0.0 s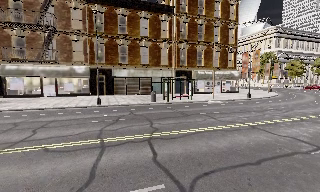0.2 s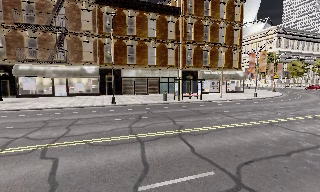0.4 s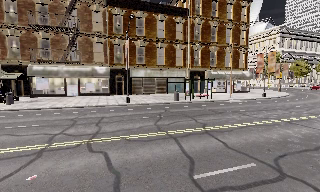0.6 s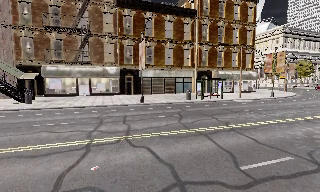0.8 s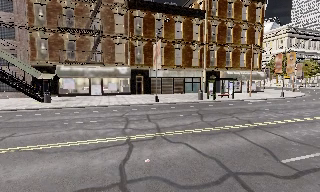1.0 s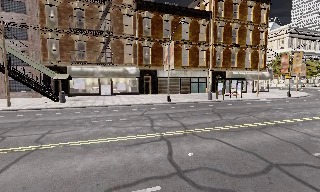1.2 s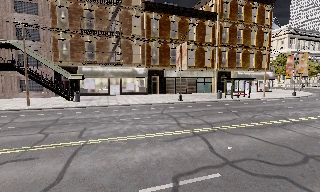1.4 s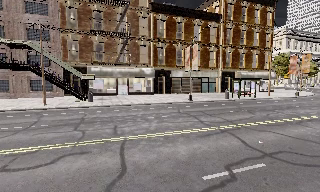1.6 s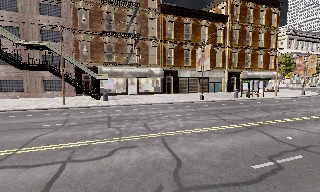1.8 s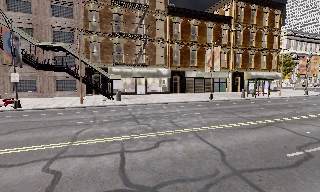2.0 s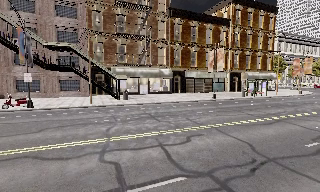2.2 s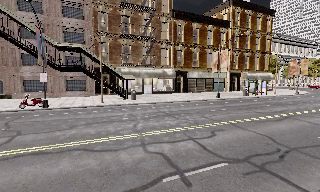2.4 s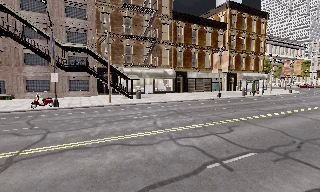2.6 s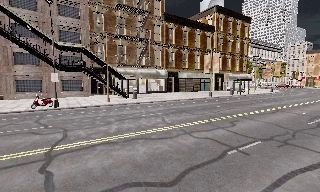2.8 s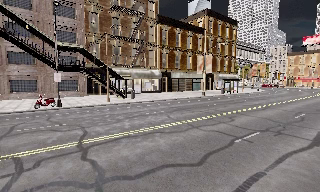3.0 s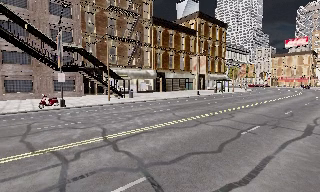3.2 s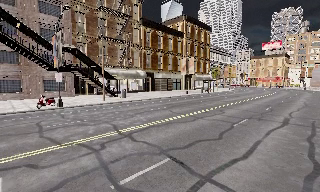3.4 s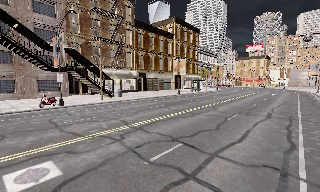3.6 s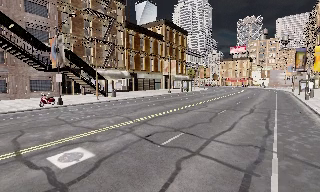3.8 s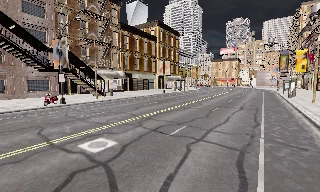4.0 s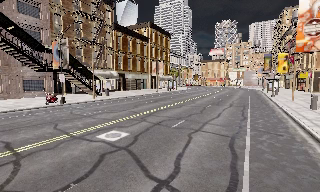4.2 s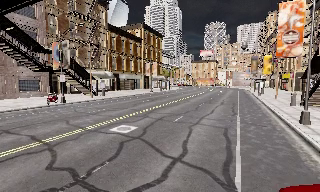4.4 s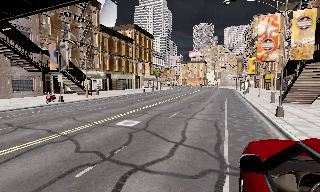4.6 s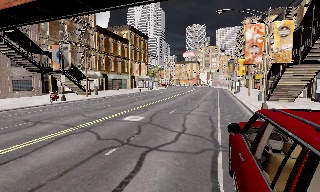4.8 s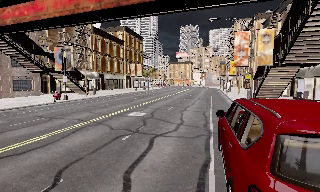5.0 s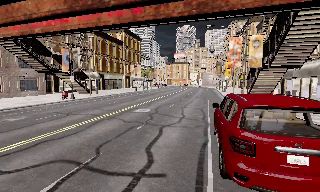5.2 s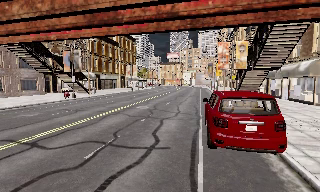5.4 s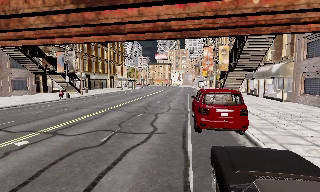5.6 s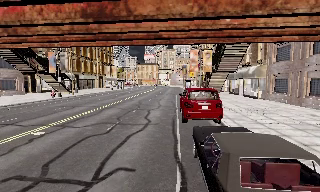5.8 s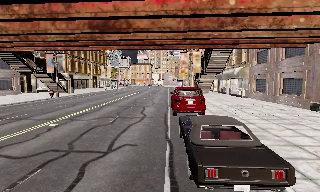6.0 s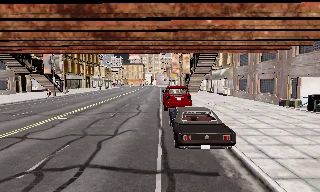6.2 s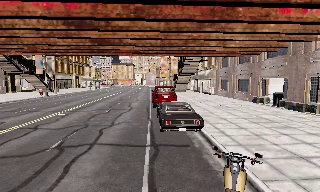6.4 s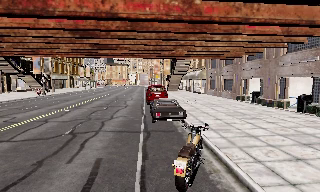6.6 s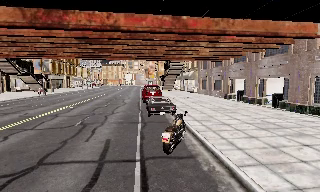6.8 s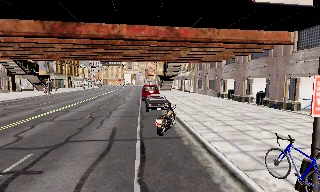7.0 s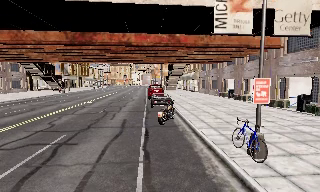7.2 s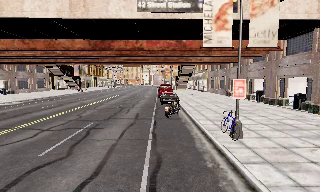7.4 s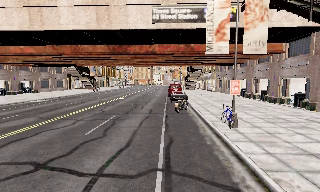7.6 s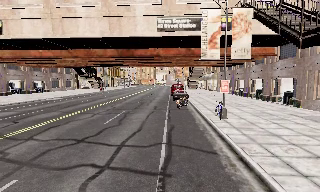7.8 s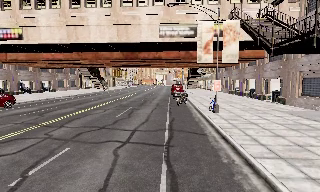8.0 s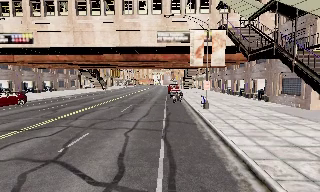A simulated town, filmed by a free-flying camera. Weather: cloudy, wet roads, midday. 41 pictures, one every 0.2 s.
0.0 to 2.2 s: The camera travels to its left, about 17 m, so close, fixed things drift to the right.
2.2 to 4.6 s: The camera pans to its right, which is clockwise from overhead, by about 45 degrees. It travels backward and to its left, about 17 m.
4.6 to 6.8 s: The camera swings to its right by about 25 degrees, and the scene slides to the left. It travels backward, about 19 m, so what stands in front gets smaller.
6.8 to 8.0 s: The camera travels backward, about 11 m, so what stands in front gets smaller.
The film runs backward here.
